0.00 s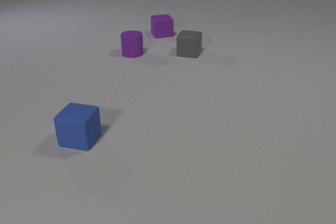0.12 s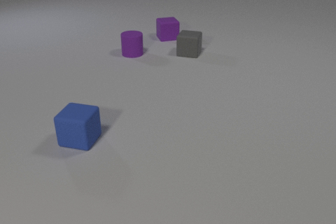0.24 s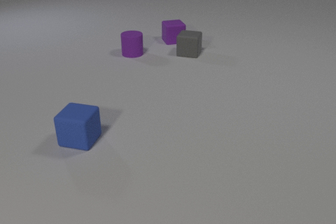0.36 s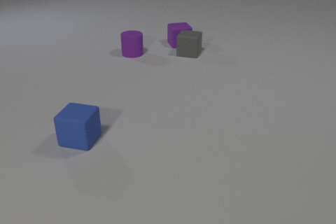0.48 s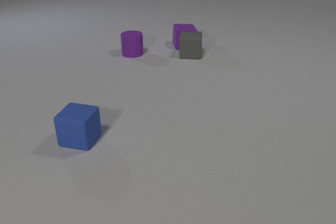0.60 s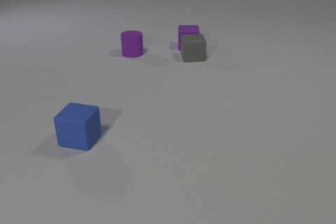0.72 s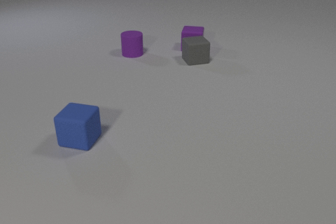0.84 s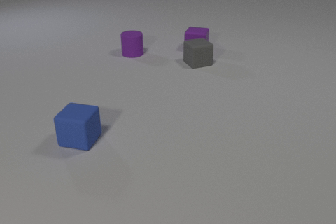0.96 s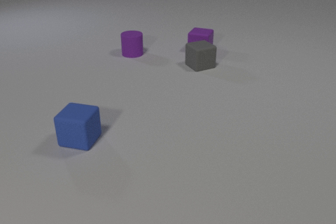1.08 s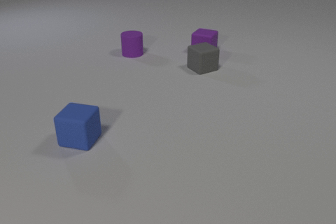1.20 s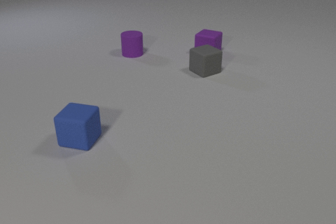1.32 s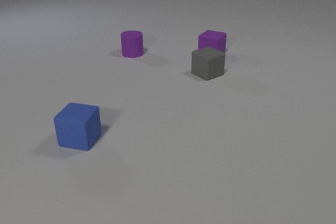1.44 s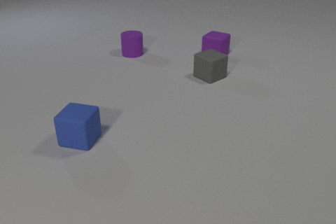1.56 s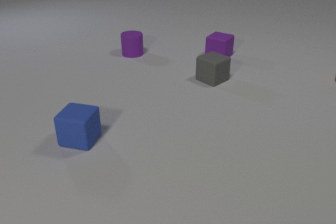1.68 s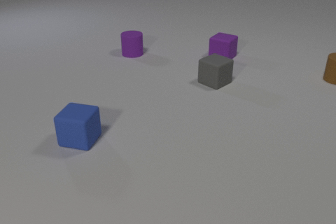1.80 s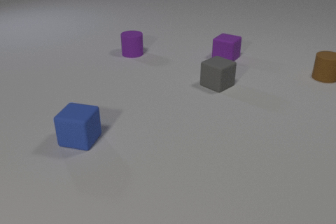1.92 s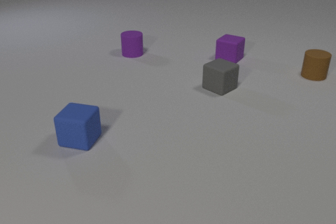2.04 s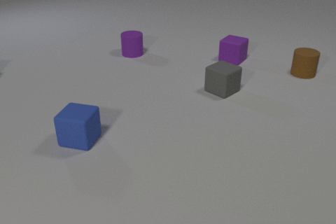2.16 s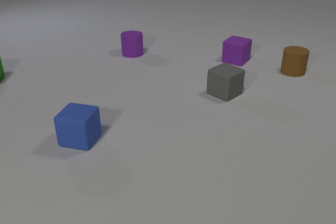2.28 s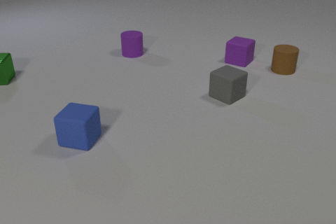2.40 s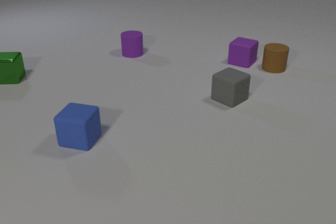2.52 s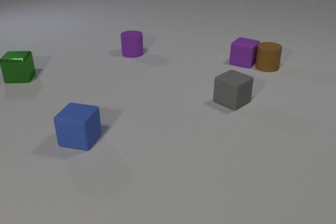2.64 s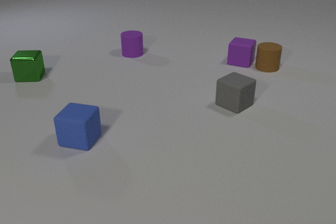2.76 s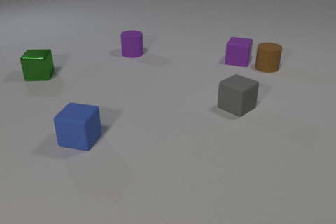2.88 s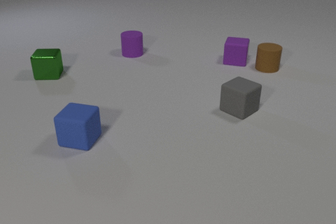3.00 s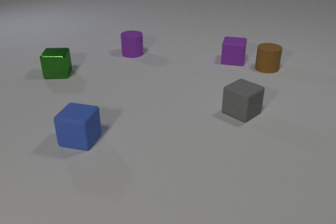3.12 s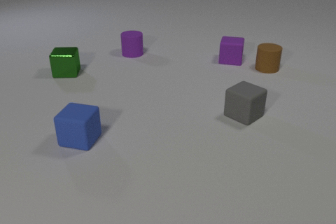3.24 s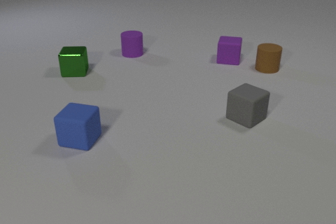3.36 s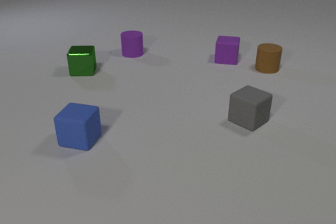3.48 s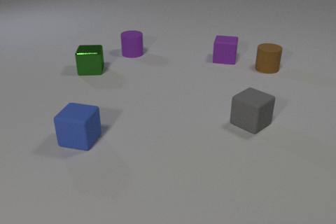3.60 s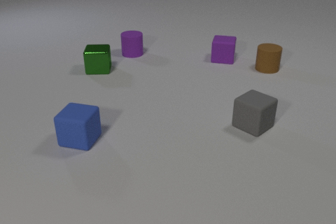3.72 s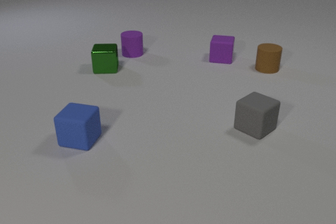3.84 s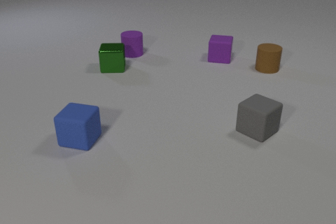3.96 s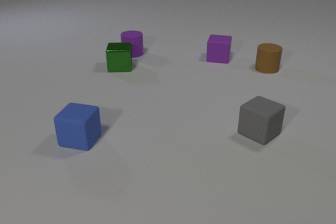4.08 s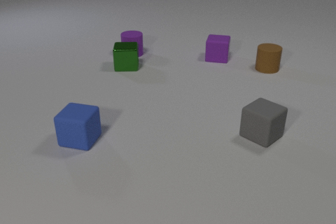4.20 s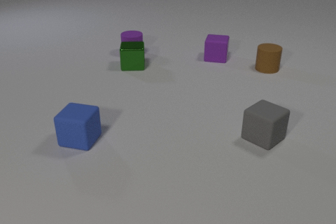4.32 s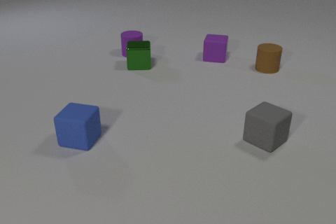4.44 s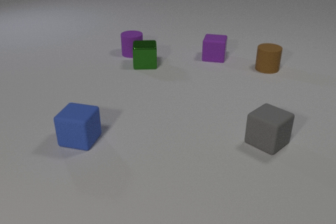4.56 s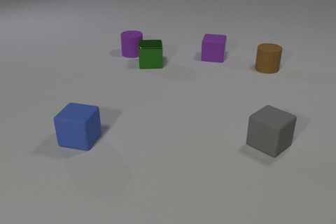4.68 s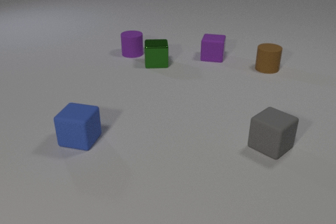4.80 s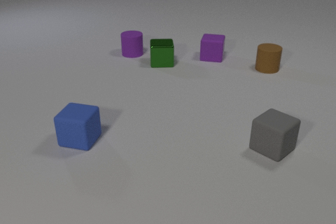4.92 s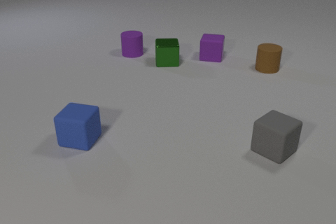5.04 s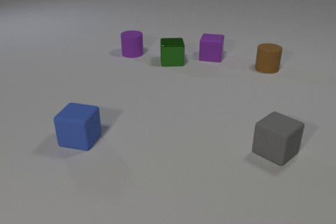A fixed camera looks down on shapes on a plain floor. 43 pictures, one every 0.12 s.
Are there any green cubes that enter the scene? yes.
What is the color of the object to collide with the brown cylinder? purple.
What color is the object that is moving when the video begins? purple.
0.00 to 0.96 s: The purple rubber cube slides toward the camera and to the right, spins clockwise seen from above by about 30 degrees, its near face sliding to the left. The gray rubber cube slides toward the camera, spins so that its near face slides to the right, counterclockwise seen from above. The purple rubber cube and the gray rubber cube collide.
0.96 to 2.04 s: The purple rubber cube slides to the right and toward the camera. The gray rubber cube slides toward the camera and to the right. The brown rubber cylinder comes in at the right edge, slides to the left.
2.04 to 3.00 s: The purple rubber cube moves, and ends about where it began. The gray rubber cube slides toward the camera and to the right. The brown rubber cylinder slides to the left. The green metal cube comes in at the left edge, slides to the right. The purple rubber cube and the brown rubber cylinder collide.
3.00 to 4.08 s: The purple rubber cube slides to the left. The gray rubber cube slides toward the camera and to the right. The green metal cube slides to the right.
4.08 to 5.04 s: The purple rubber cube slides to the left. The gray rubber cube slides toward the camera and to the right. The green metal cube slides to the right.
